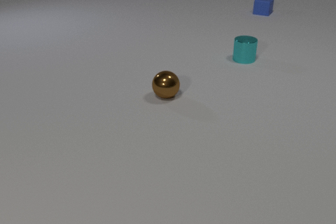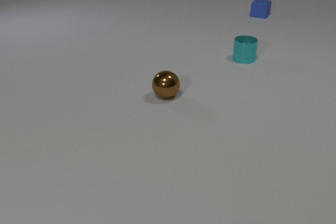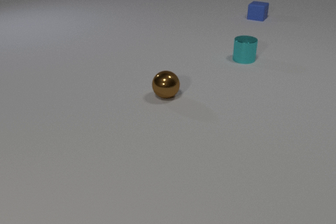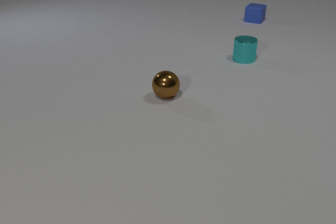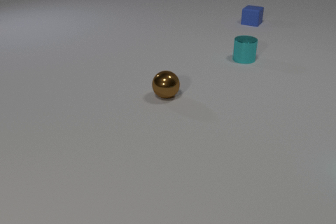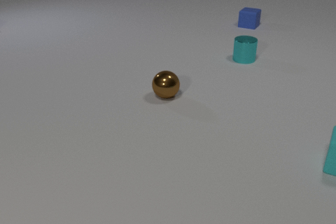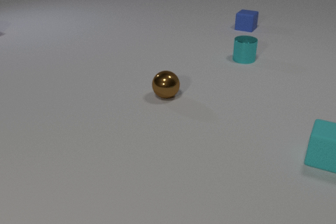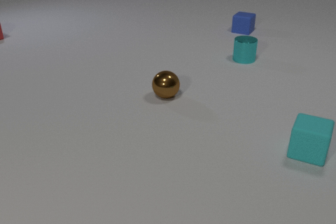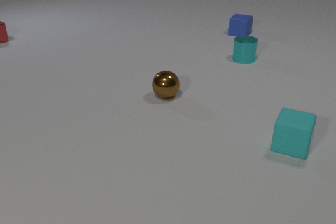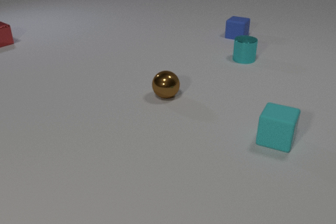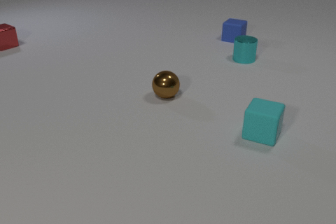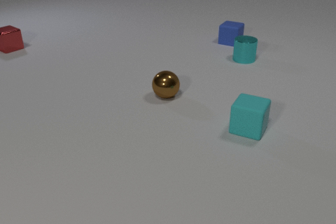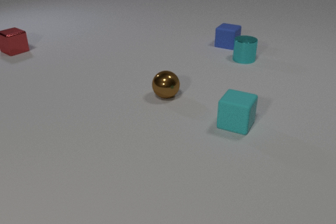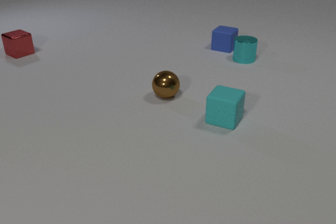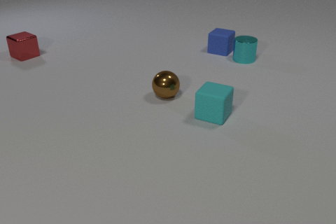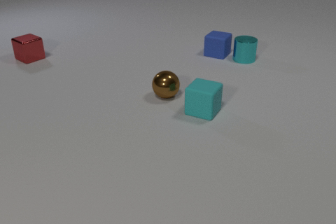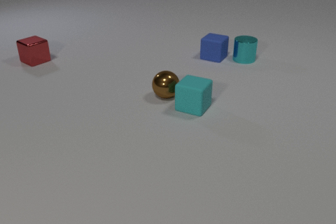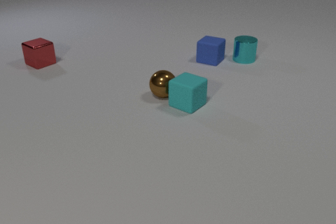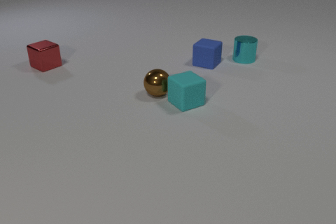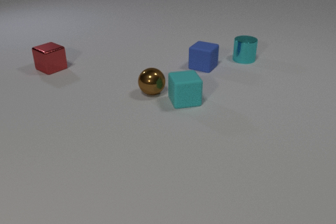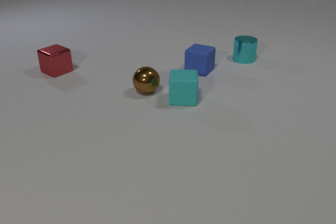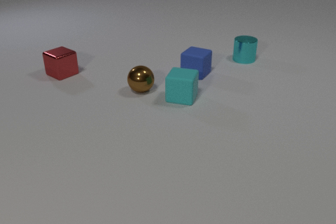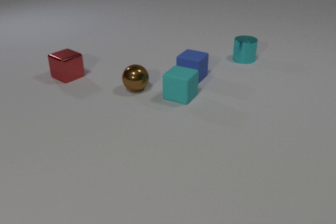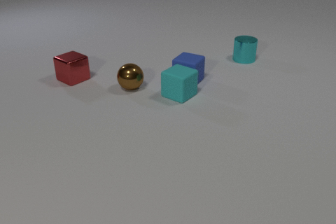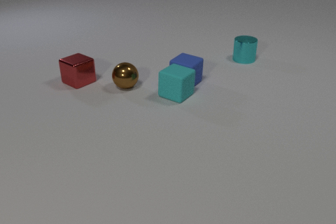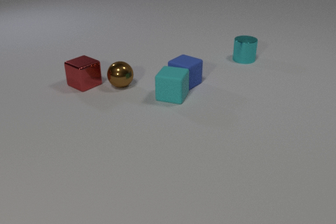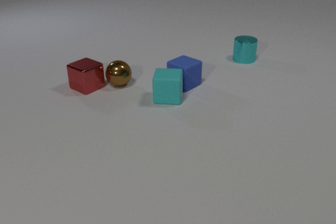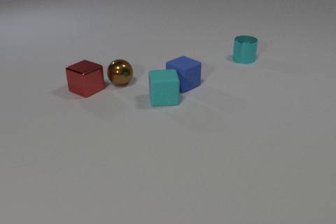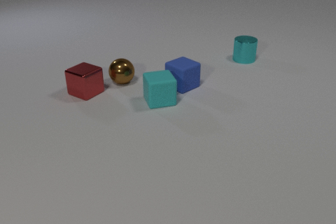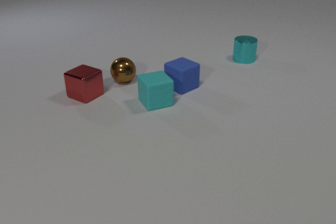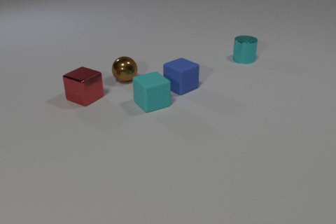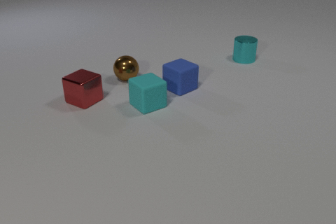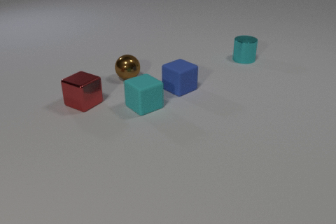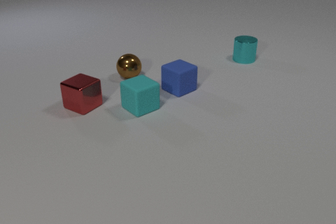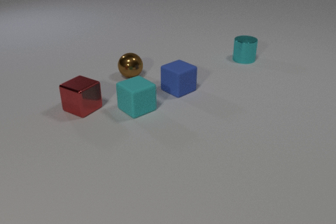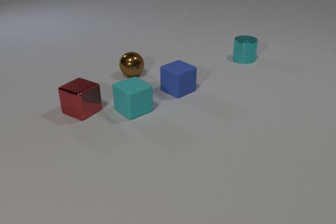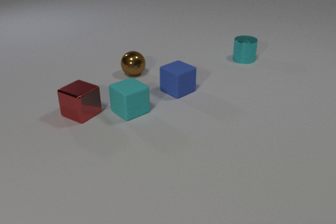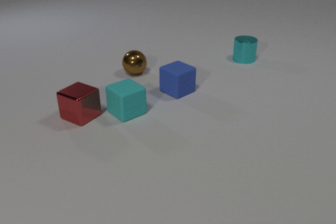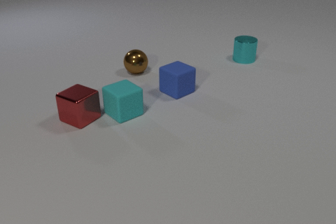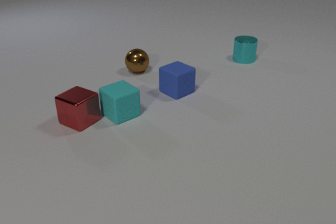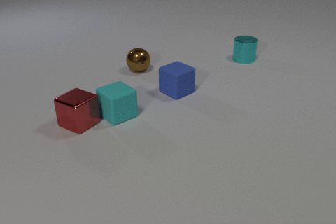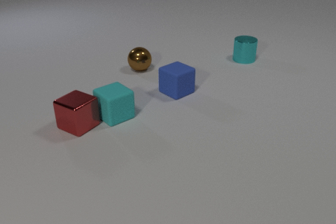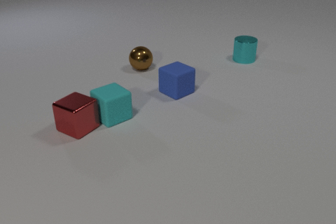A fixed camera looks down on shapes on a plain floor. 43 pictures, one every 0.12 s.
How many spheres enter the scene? 0.
How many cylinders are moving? 0.
What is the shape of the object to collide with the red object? sphere.
0.00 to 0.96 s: The cyan rubber cube comes in at the right edge, slides to the left. The blue rubber cube slides toward the camera. The red metal cube comes in at the left edge, slides toward the camera and to the right.
0.96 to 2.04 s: The cyan rubber cube slides to the left and away from the camera. The blue rubber cube slides toward the camera. The red metal cube slides toward the camera and to the right. The cyan rubber cube and the brown metal sphere collide.
2.04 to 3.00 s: The cyan rubber cube slides away from the camera and to the left, spins clockwise seen from above by about 75 degrees, its near face sliding to the left. The brown metal sphere rolls to the left and away from the camera. The blue rubber cube slides toward the camera and to the left. The red metal cube slides toward the camera and to the right. The cyan rubber cube and the blue rubber cube collide.
3.00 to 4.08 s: The cyan rubber cube slides to the left and toward the camera, spins counterclockwise seen from above by about 60 degrees, its near face sliding to the right. The brown metal sphere rolls away from the camera and to the right. The blue rubber cube slides toward the camera and to the left. The red metal cube slides toward the camera. The brown metal sphere and the red metal cube collide.
4.08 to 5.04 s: The cyan rubber cube slides to the left and toward the camera. The brown metal sphere rolls away from the camera and to the right. The red metal cube slides toward the camera.
